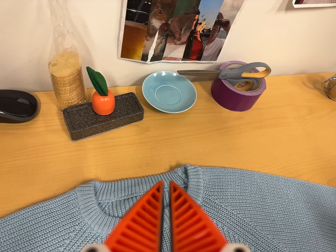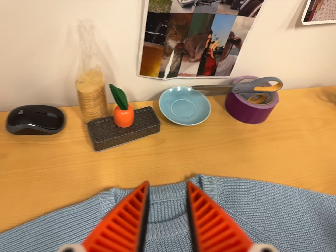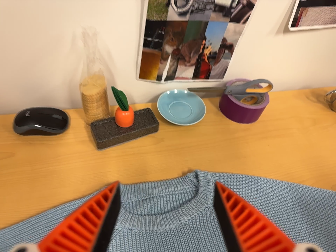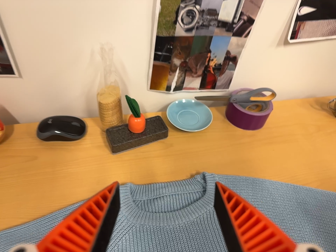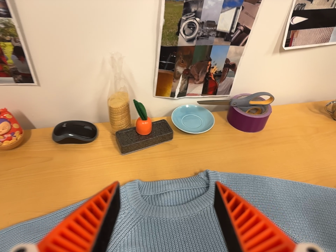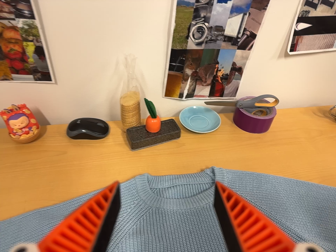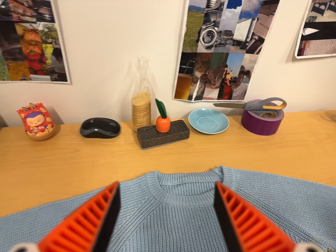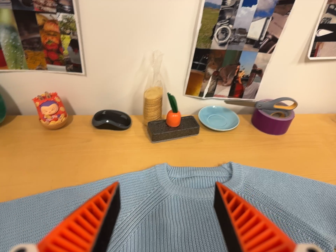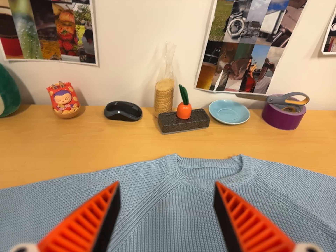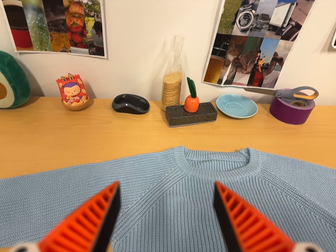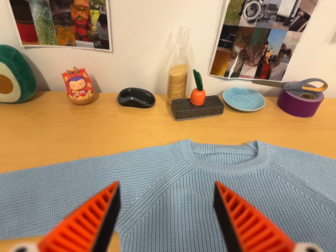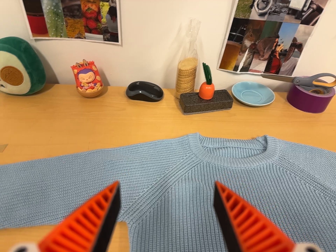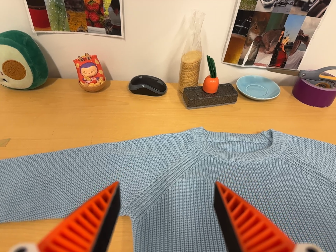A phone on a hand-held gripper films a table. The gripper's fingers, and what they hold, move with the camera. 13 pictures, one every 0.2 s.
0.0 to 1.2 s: The scene slides to the right, as the camera pans about 10 degrees to its left. It travels backward and toward the bottom of its view, about 20 cm, so what stands in front gets smaller. Its aim tips toward the top of its view by about 15 degrees.
1.2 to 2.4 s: The camera travels toward the bottom of its view and to its left, about 8 cm, so close, fixed things drift upward.
The film runs forward here.
